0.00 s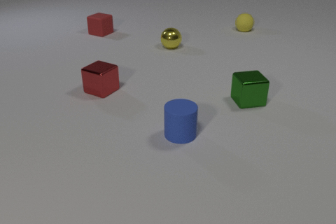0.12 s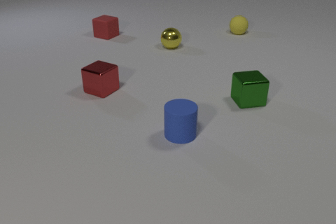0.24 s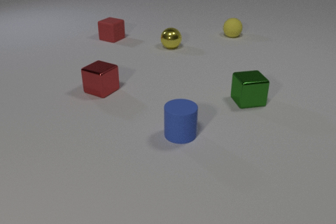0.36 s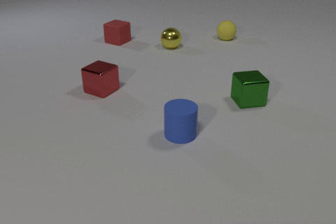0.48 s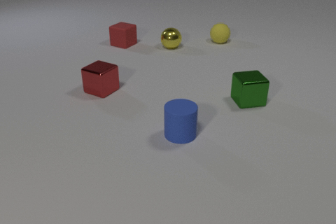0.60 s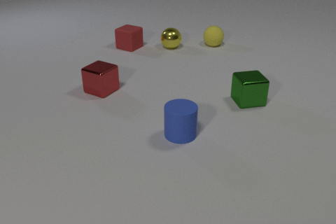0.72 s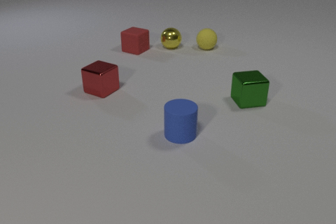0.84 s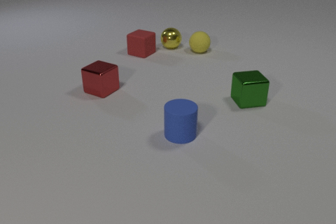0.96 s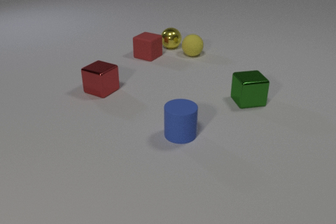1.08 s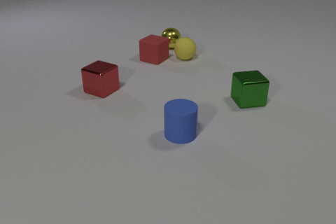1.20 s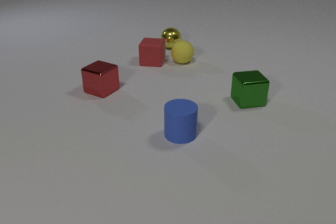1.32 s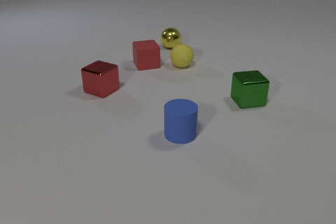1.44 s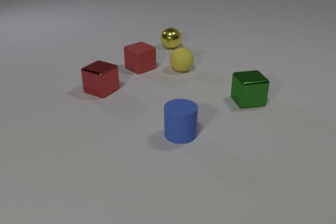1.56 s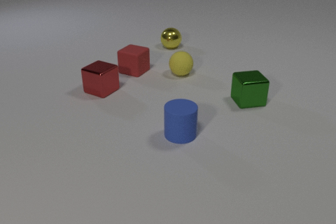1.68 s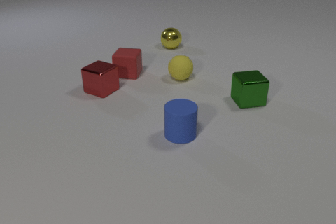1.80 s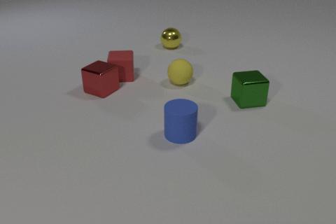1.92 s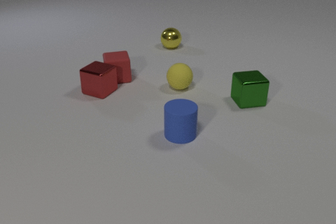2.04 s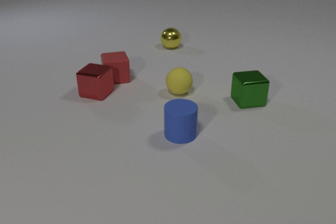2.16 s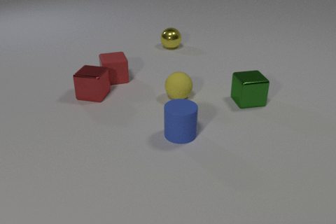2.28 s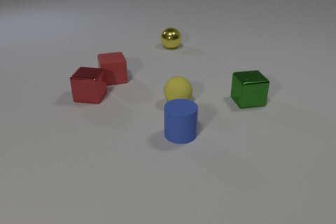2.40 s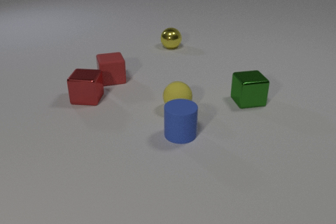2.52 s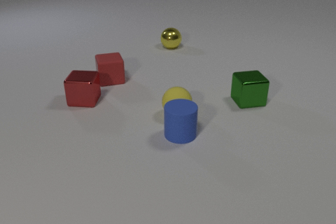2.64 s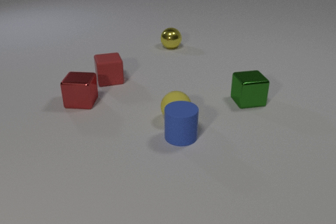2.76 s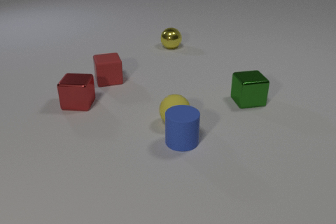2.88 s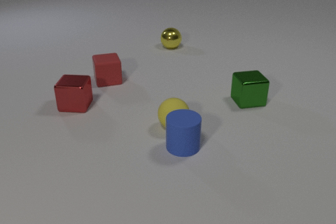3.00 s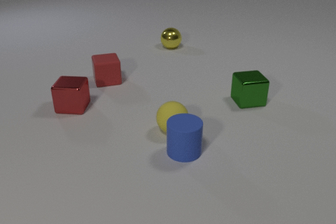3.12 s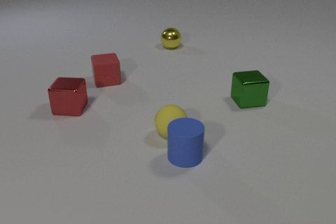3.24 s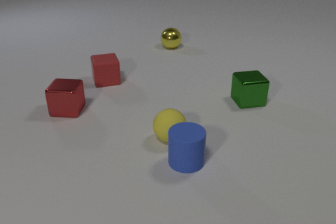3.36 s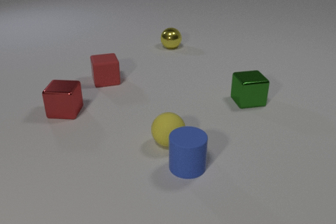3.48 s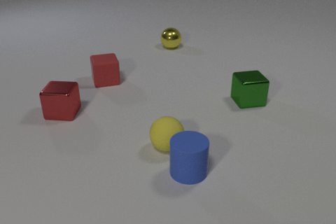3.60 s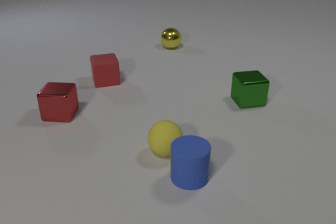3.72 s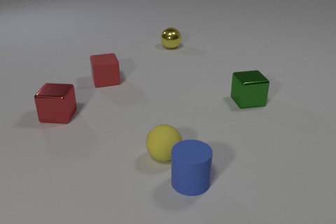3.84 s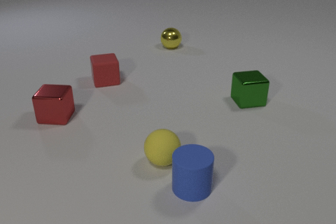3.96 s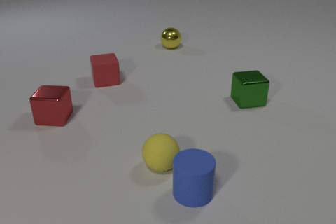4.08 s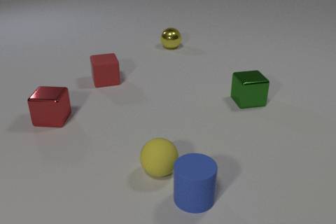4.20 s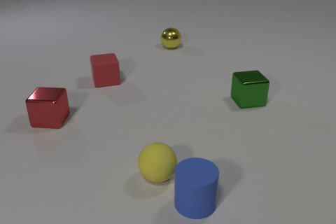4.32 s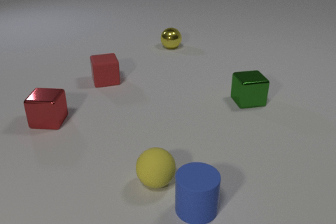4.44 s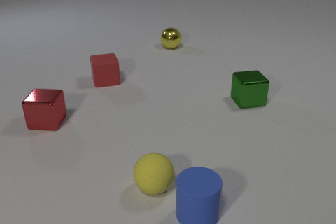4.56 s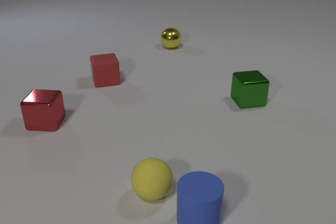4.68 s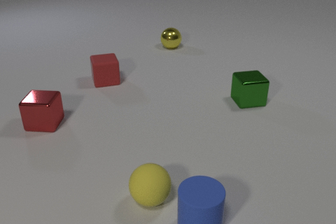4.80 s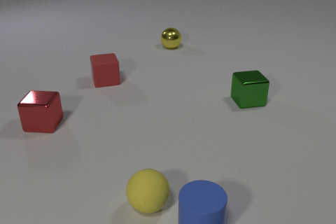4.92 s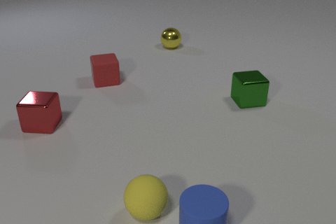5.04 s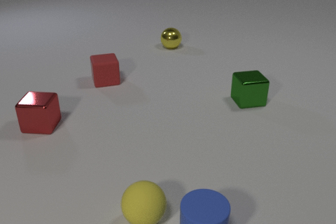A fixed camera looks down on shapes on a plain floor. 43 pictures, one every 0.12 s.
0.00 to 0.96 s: The red rubber cube slides toward the camera and to the right. The yellow rubber sphere rolls toward the camera and to the left.
0.96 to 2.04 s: The red rubber cube slides toward the camera and to the left, spins counterclockwise seen from above by about 135 degrees, its near face sliding to the right. The yellow rubber sphere rolls toward the camera. The red metal cube slides toward the camera. The red rubber cube and the yellow rubber sphere collide. The red rubber cube and the red metal cube collide.
2.04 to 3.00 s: The red rubber cube slides to the left. The yellow rubber sphere rolls toward the camera. The red metal cube slides toward the camera and to the left. The blue rubber cylinder slides toward the camera. The yellow rubber sphere and the blue rubber cylinder collide.
3.00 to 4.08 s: The yellow rubber sphere rolls toward the camera. The red metal cube slides to the left and toward the camera. The blue rubber cylinder slides toward the camera.
4.08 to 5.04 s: The yellow rubber sphere rolls toward the camera. The red metal cube slides to the left and toward the camera. The blue rubber cylinder slides toward the camera.
How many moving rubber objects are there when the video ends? 2.
How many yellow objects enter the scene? 0.
Are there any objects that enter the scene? no.
